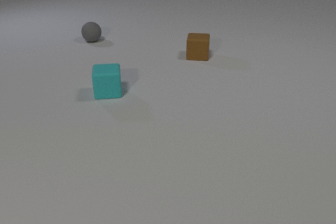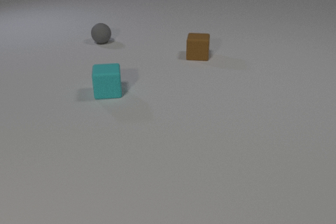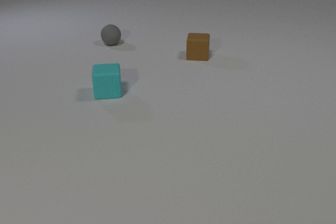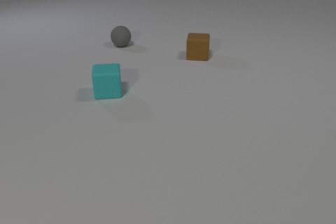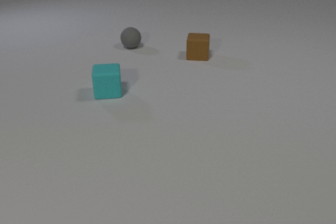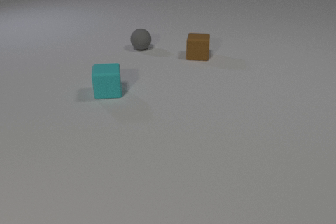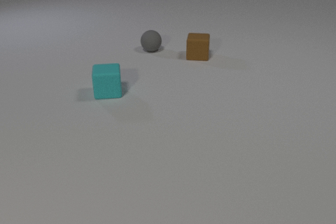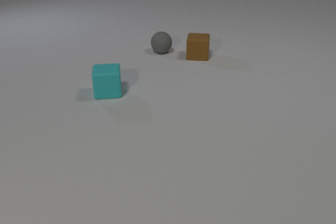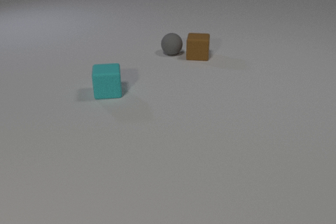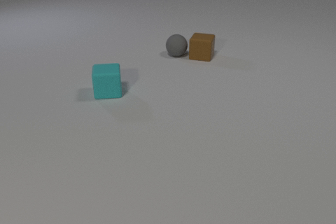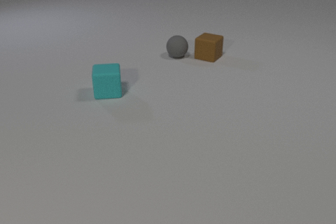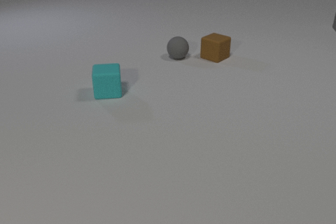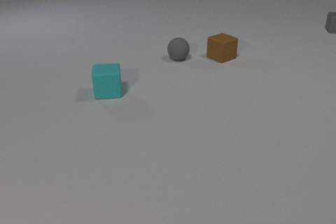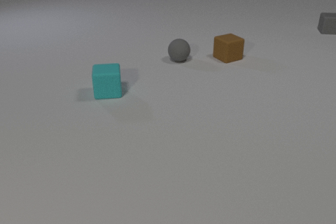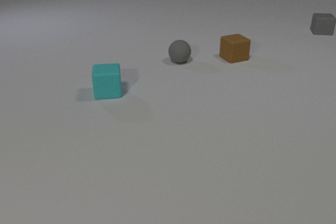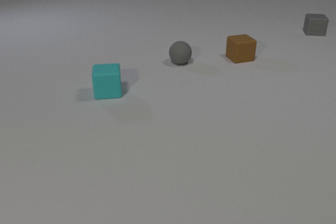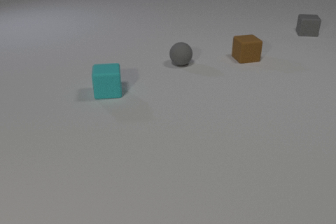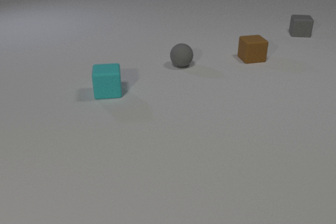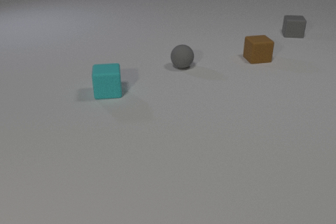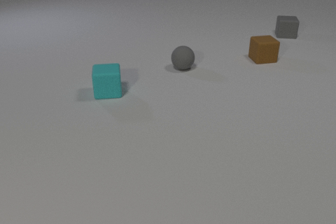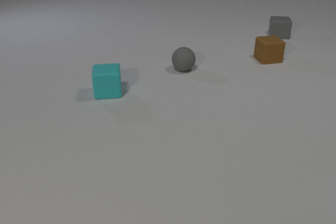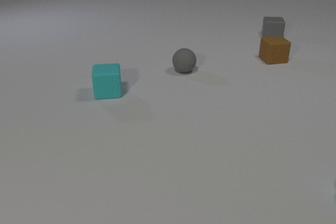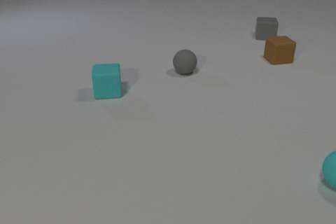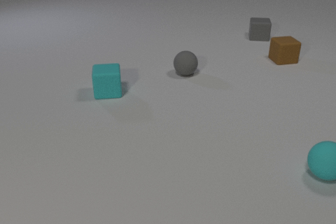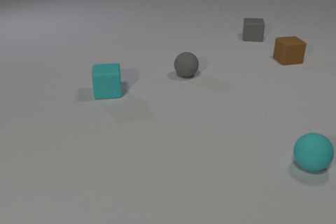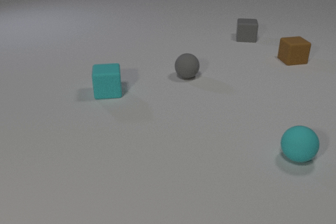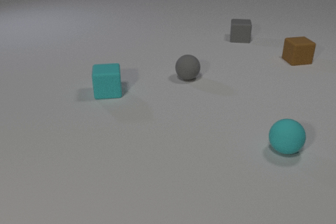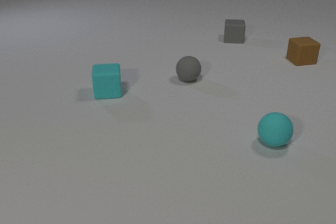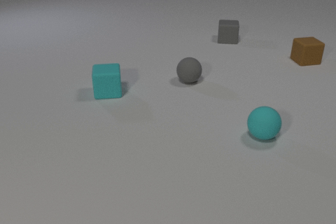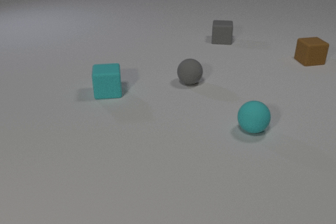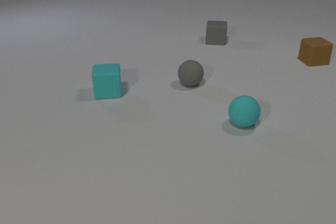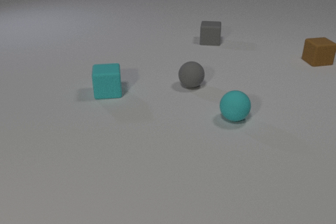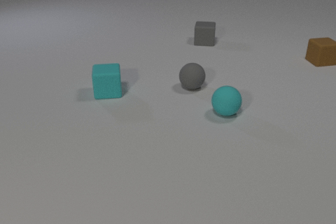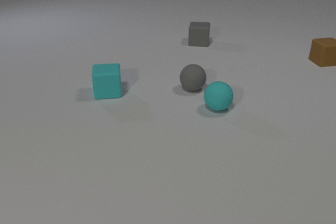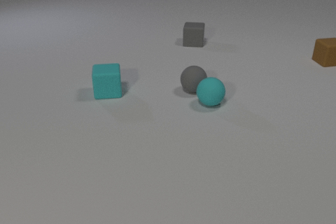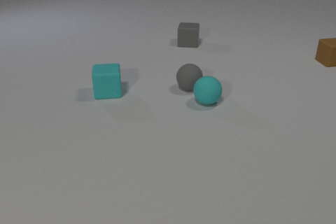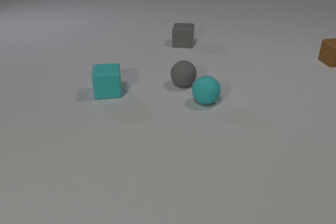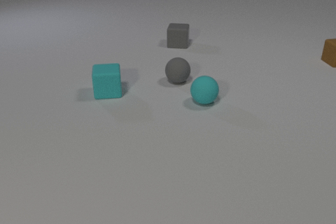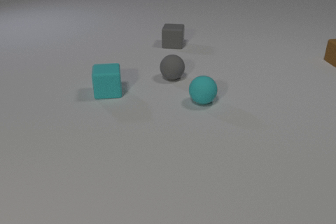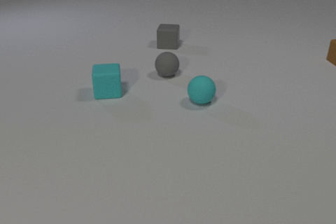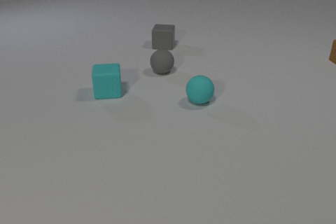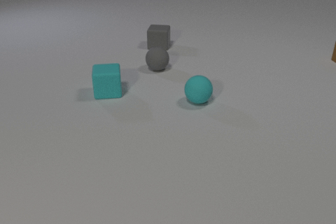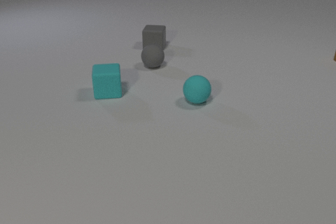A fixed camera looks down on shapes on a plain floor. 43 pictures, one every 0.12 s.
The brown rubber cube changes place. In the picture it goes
to the right.
The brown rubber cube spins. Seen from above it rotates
clockwise.
0.00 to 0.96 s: The gray rubber sphere rolls to the right and toward the camera.
0.96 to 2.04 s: The gray rubber sphere rolls toward the camera. The brown rubber cube slides to the right, spins so that its near face slides to the left, clockwise seen from above. The gray rubber cube comes in at the right edge, slides to the left and toward the camera. The gray rubber sphere and the brown rubber cube collide.
2.04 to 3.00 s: The gray rubber sphere rolls toward the camera. The brown rubber cube slides to the right. The cyan rubber sphere comes in at the right edge, rolls to the left and away from the camera. The gray rubber cube slides to the left and toward the camera.
3.00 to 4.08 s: The gray rubber sphere rolls toward the camera. The brown rubber cube slides to the right. The cyan rubber sphere rolls to the left and away from the camera. The gray rubber cube slides to the left.
4.08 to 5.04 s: The gray rubber sphere rolls away from the camera and to the left. The brown rubber cube slides to the right. The cyan rubber sphere rolls to the left. The gray rubber cube slides to the left. The gray rubber sphere and the cyan rubber sphere collide.
Are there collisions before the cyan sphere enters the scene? yes.
How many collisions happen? 2.
What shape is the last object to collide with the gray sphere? sphere.
